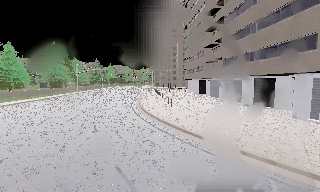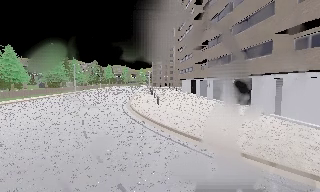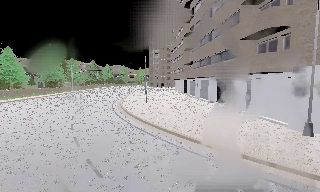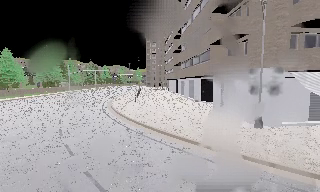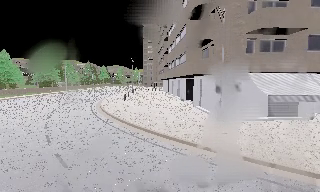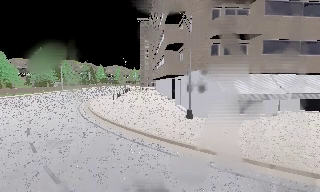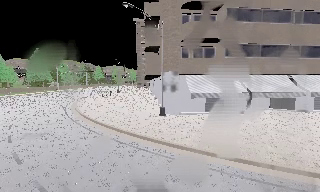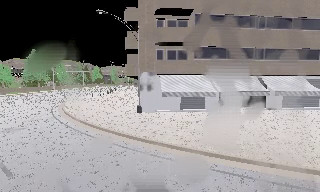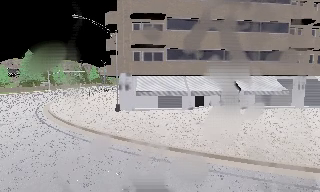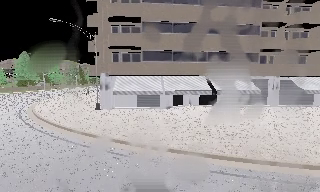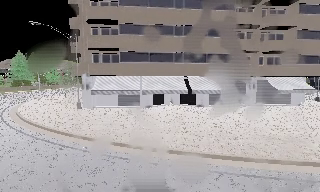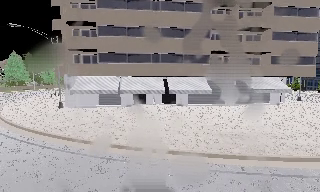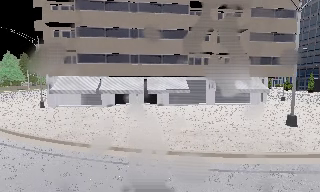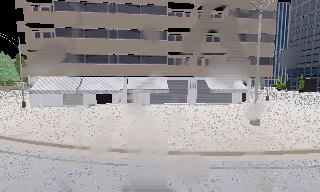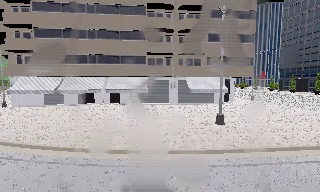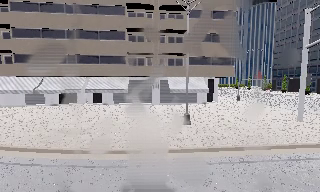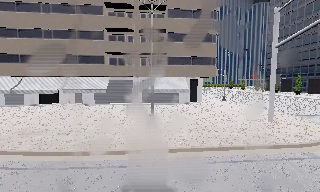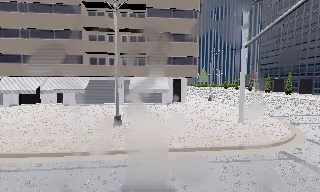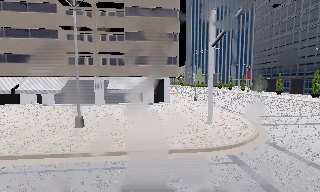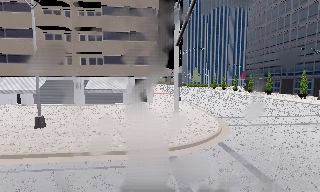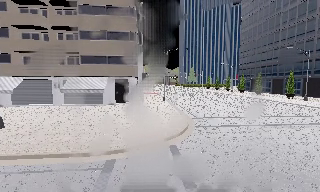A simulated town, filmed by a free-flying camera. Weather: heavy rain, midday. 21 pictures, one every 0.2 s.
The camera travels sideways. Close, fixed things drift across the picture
to the left.
0.0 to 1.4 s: The camera travels to its right and backward, about 15 m, so close, fixed things drift to the left.
1.4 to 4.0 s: The camera travels to its right, about 30 m, so close, fixed things drift to the left.
The film runs backward here.
